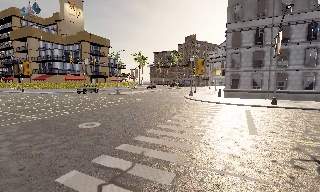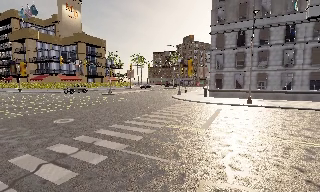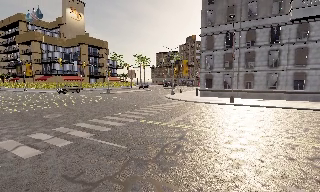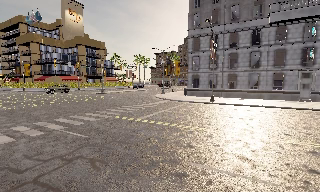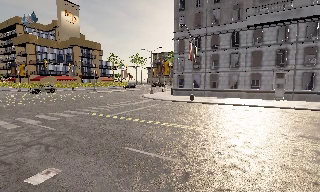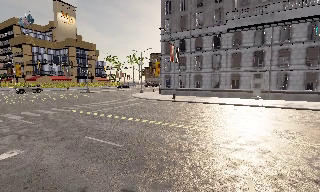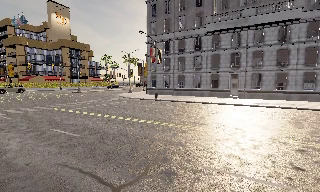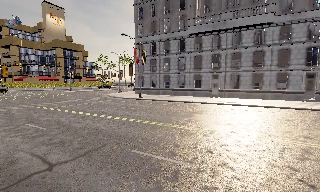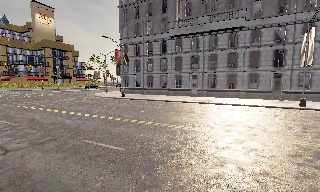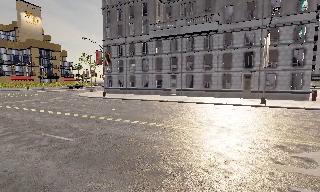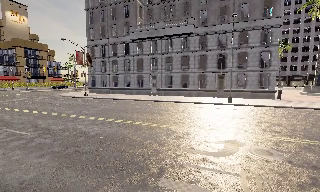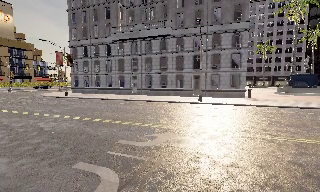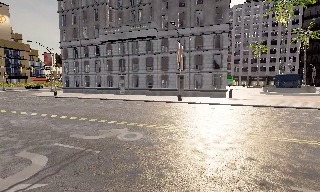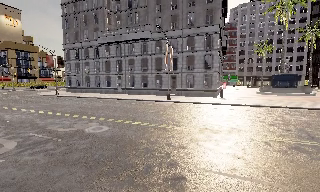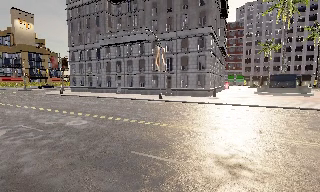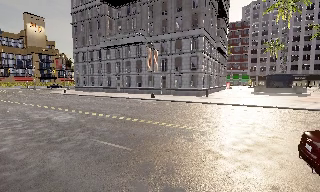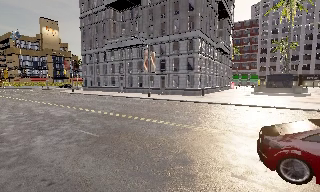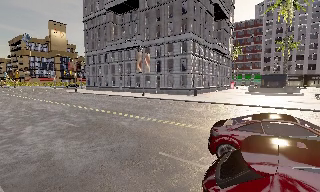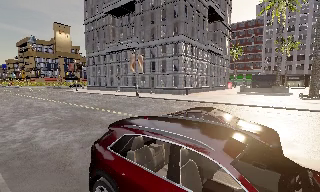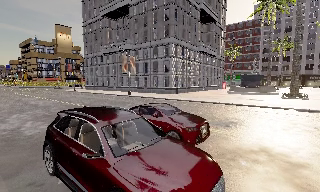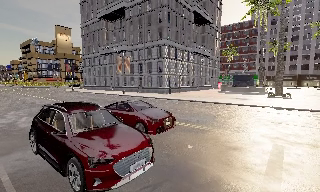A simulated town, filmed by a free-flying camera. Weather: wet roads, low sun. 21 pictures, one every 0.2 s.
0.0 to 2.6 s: The camera travels to its right and backward, about 30 m, so close, fixed things drift to the left.
2.6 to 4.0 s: The camera pans to its left, which is counterclockwise from overhead, by about 15 degrees. It travels to its right and backward, about 16 m, so close, fixed things drift to the left.
The film runs forward here.
